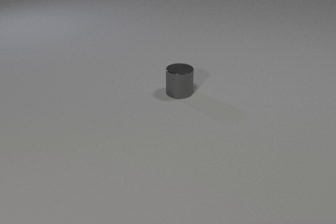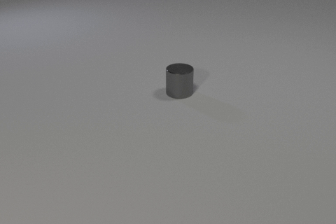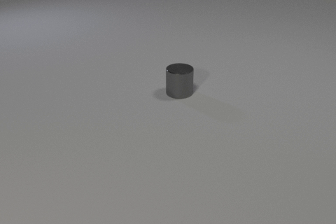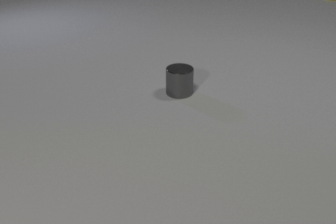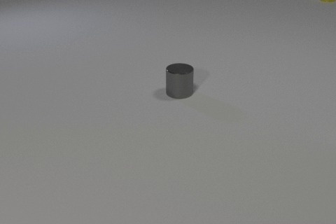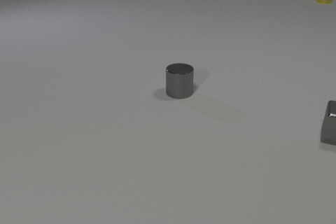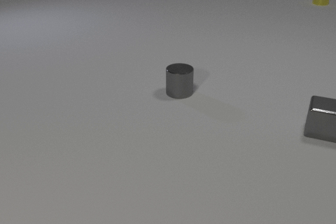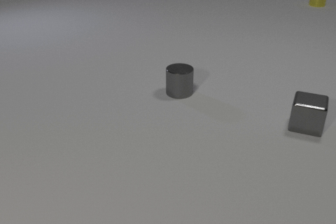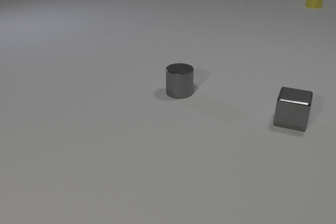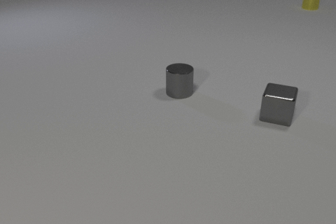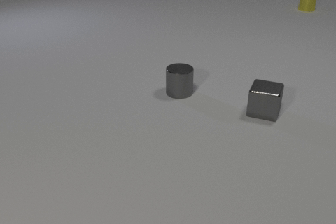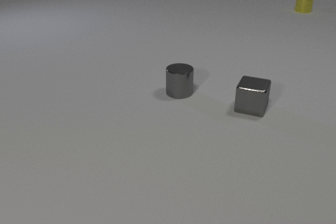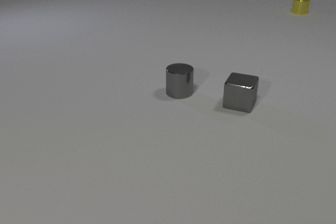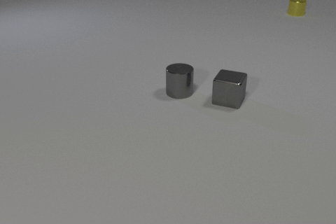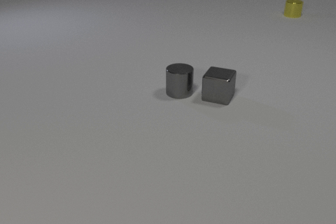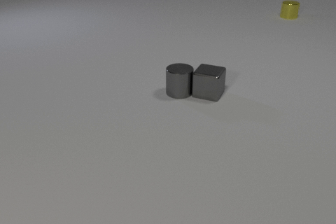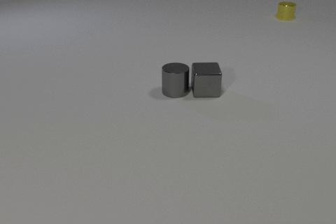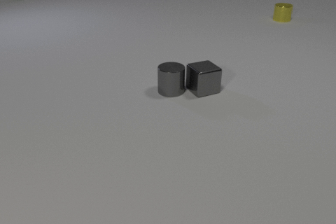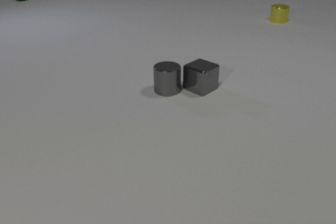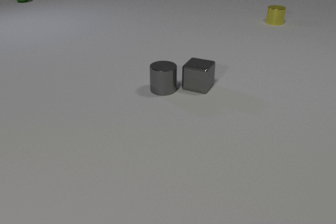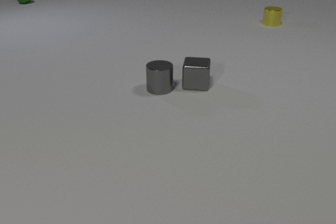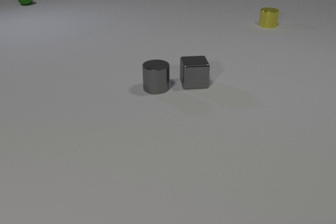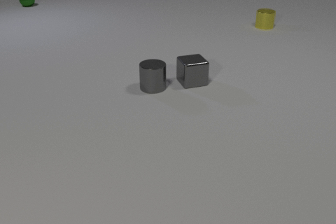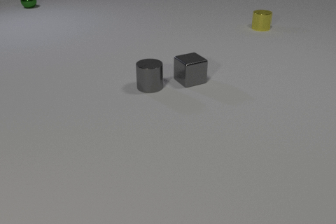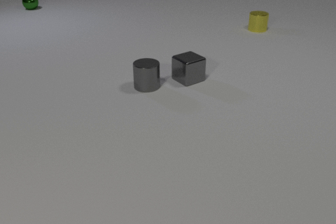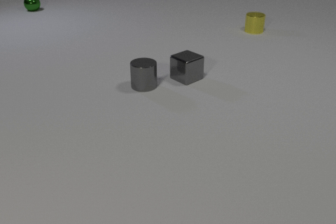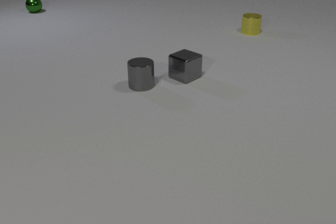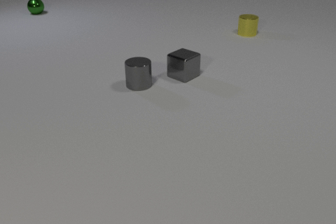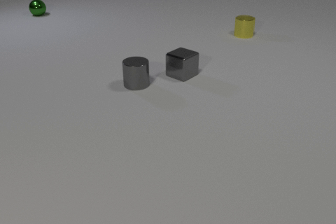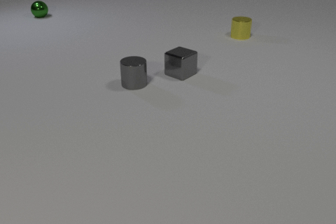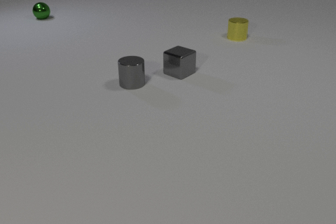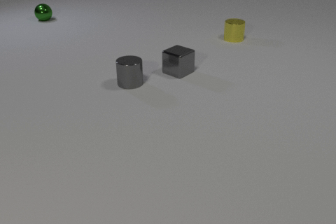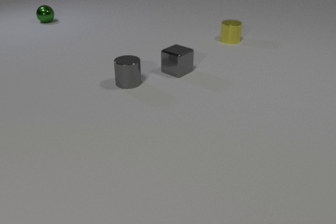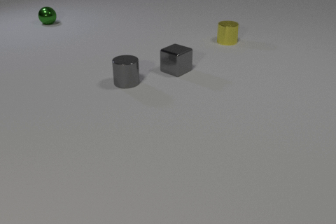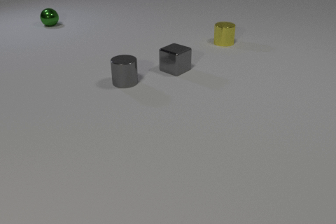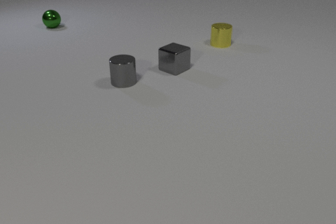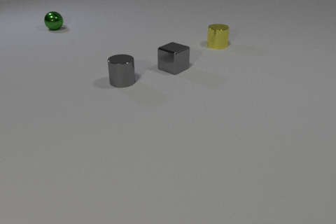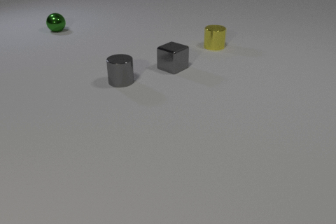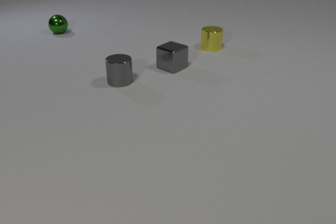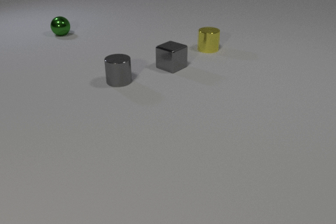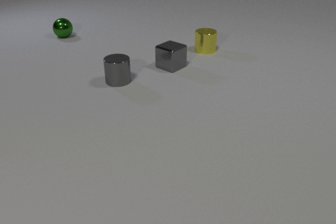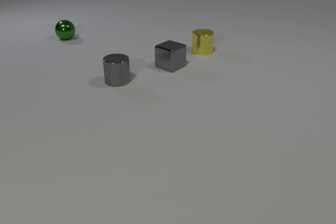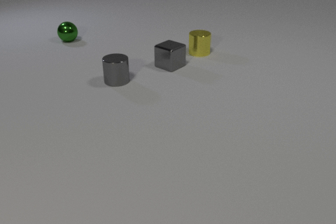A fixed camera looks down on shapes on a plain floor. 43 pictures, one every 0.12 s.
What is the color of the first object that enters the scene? gray.
What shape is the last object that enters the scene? sphere.
How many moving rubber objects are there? 0.
0.00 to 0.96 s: The gray metal cube comes in at the right edge, slides to the left. The yellow metal cylinder slides toward the camera and to the left.
0.96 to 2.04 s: The gray metal cube slides to the left and away from the camera, spins so that its near face slides to the right, counterclockwise seen from above. The gray metal cylinder slides to the left. The yellow metal cylinder slides toward the camera and to the left. The gray metal cube and the gray metal cylinder collide.
2.04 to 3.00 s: The gray metal cube slides away from the camera and to the left, spins counterclockwise seen from above by about 105 degrees, its near face sliding to the right. The gray metal cylinder slides to the left and away from the camera. The green metal sphere rolls toward the camera. The yellow metal cylinder slides toward the camera and to the left.
3.00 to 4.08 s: The gray metal cube slides away from the camera and to the left. The gray metal cylinder slides to the left and away from the camera. The green metal sphere rolls toward the camera. The yellow metal cylinder slides toward the camera and to the left.
4.08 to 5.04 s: The gray metal cube slides away from the camera and to the left. The gray metal cylinder slides to the left. The green metal sphere rolls toward the camera. The yellow metal cylinder slides toward the camera and to the left.
